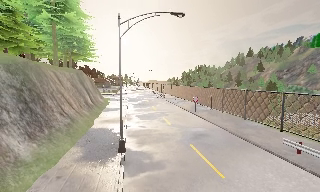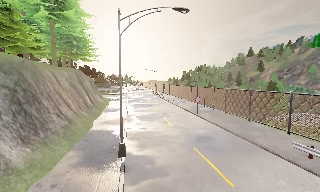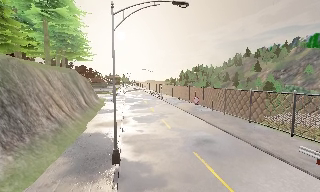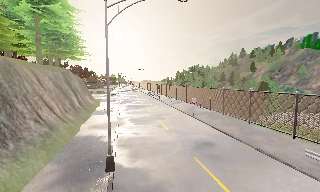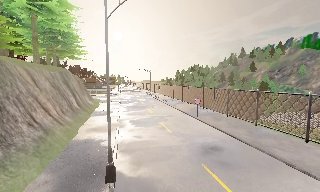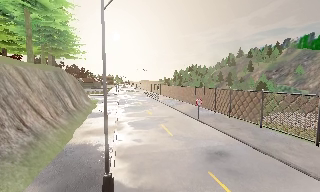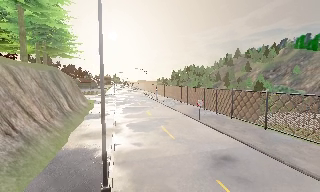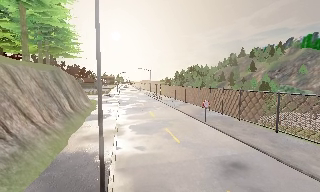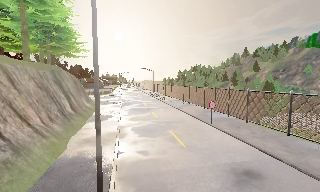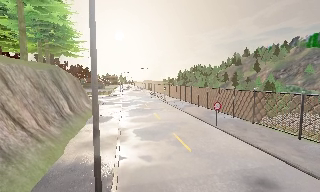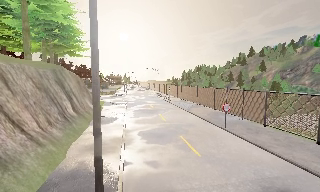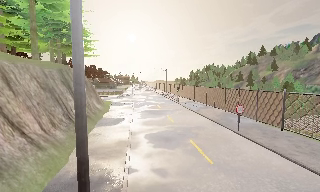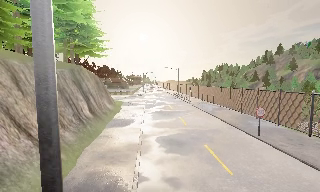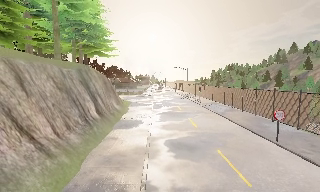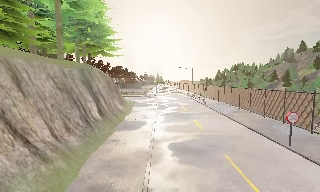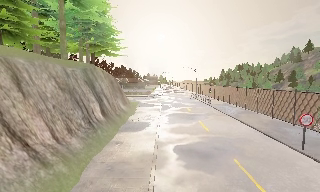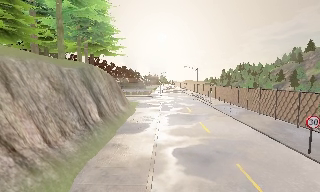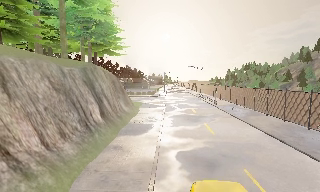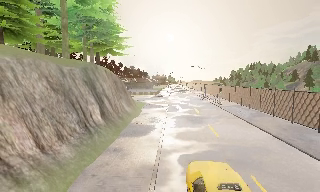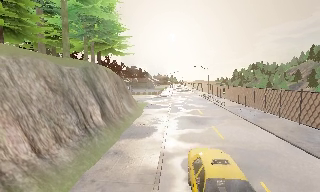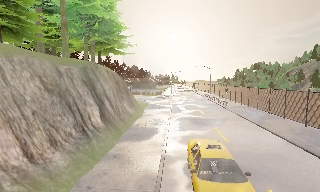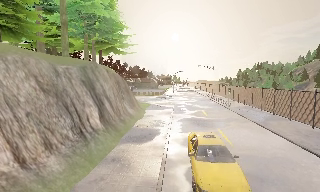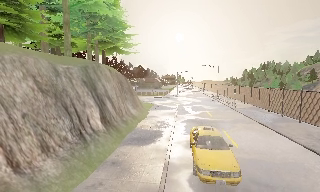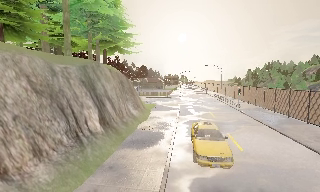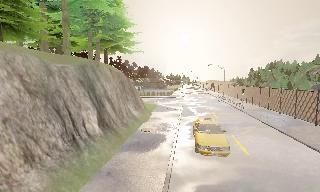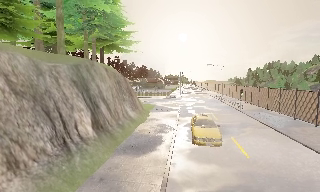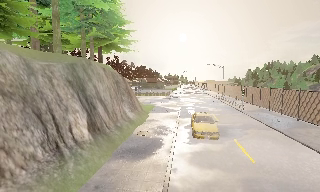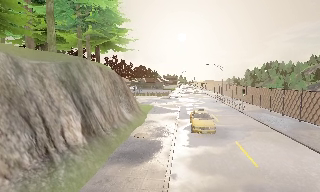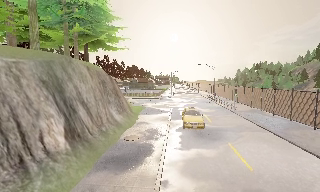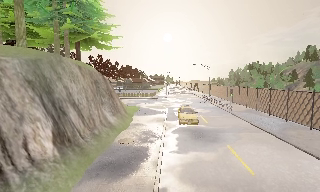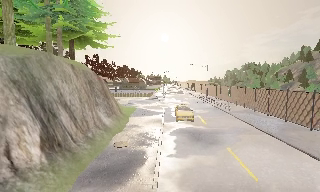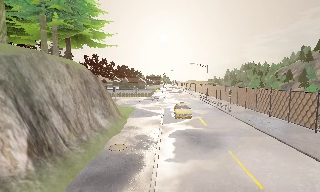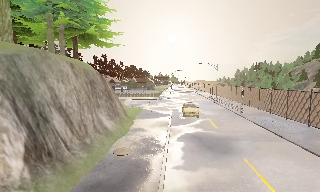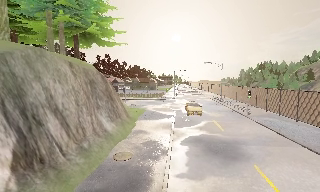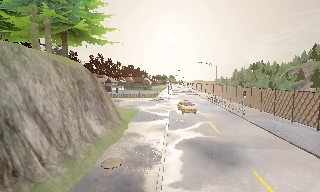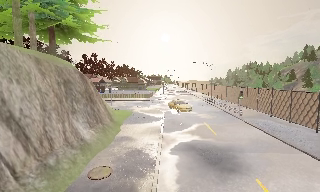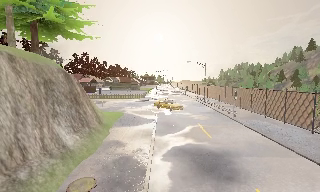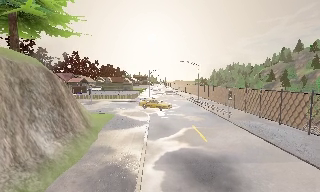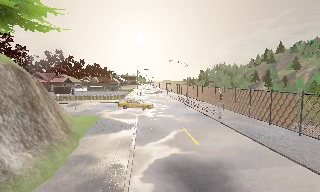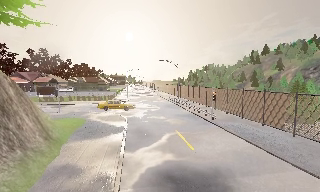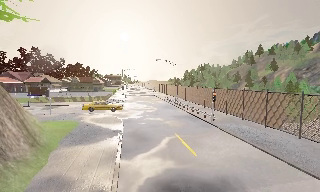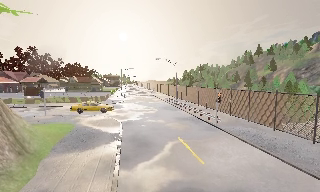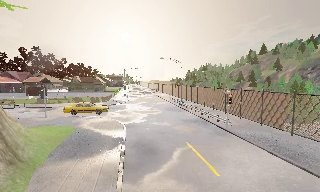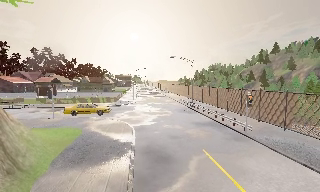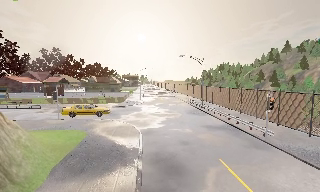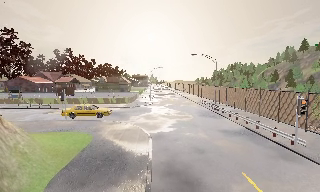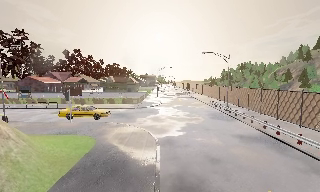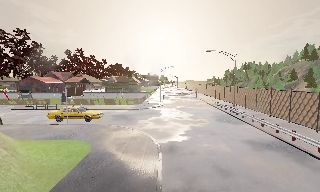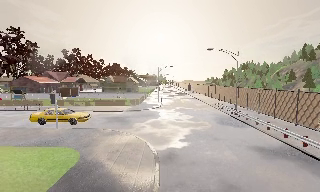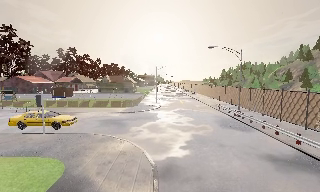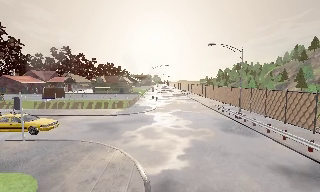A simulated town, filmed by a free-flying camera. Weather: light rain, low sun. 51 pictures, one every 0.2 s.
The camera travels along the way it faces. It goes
forward.
0.0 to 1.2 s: The camera travels forward, about 4 m, so what stands in front looms larger.
1.2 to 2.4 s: The camera pans to its left, which is counterclockwise from overhead, by about 10 degrees. It travels forward, about 4 m, so what stands in front looms larger.
2.4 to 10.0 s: The camera travels forward, about 25 m, so what stands in front looms larger. It gains speed.
The film runs backward here.
